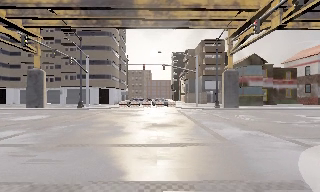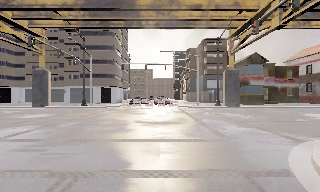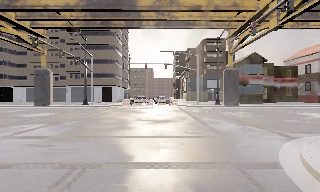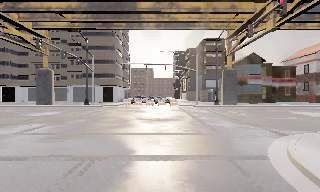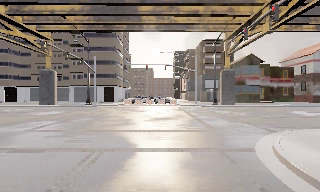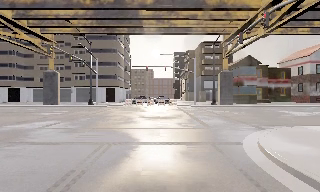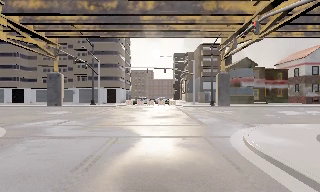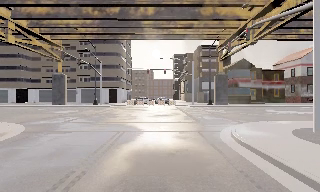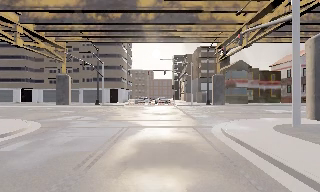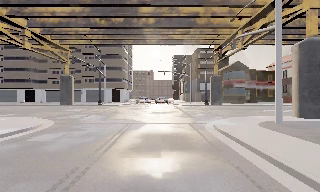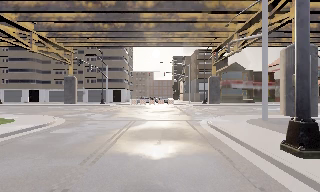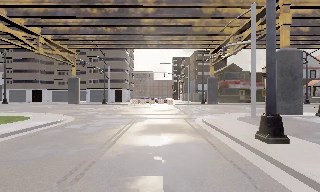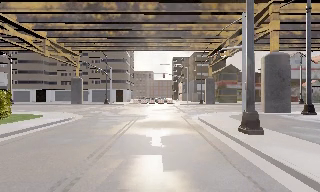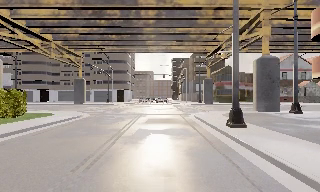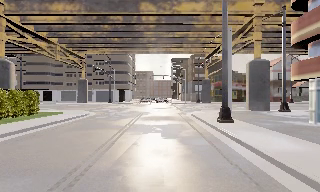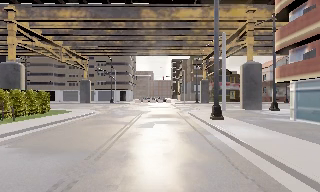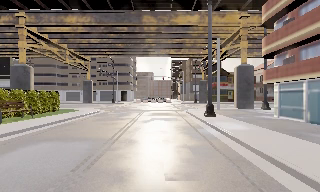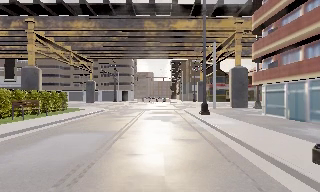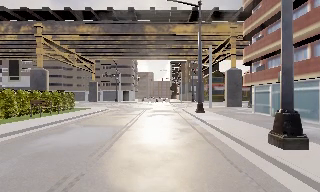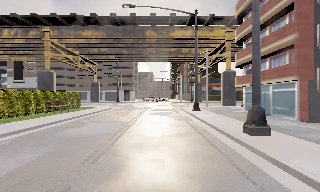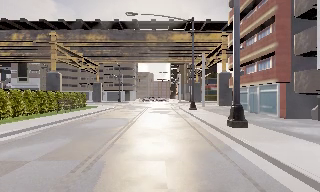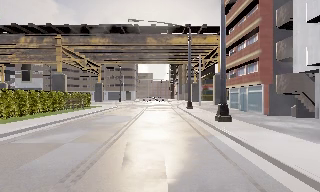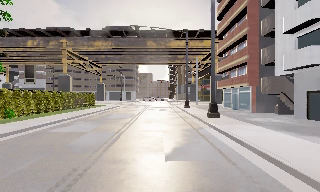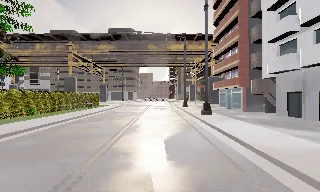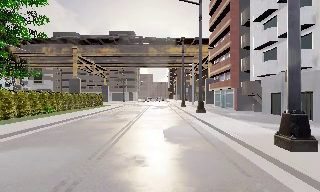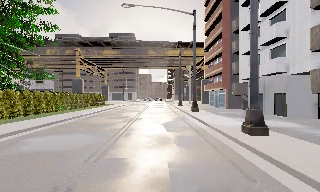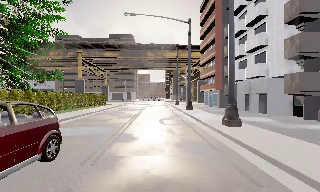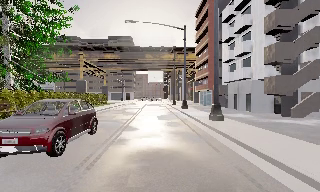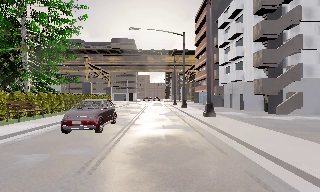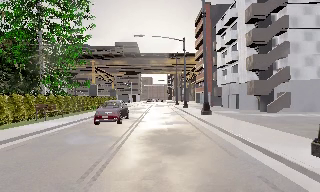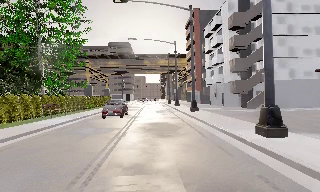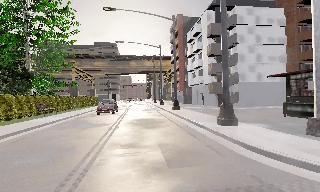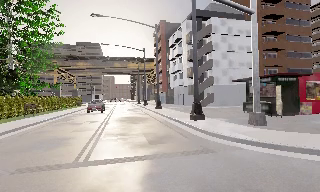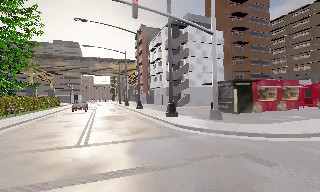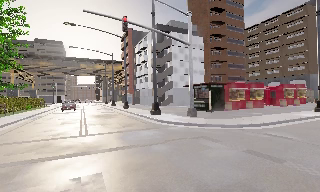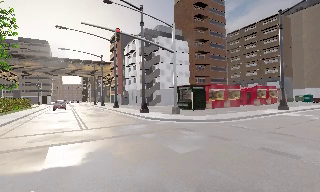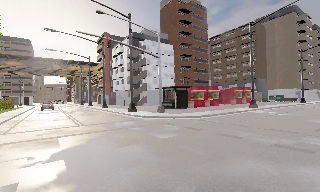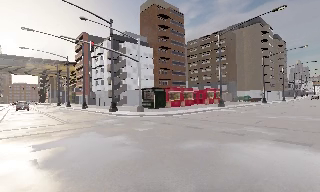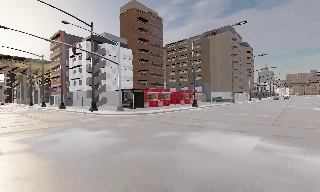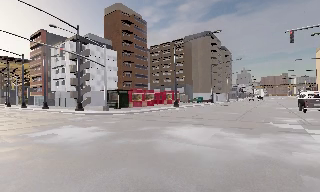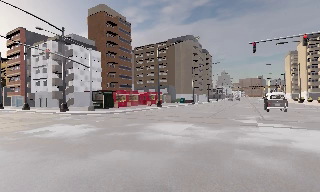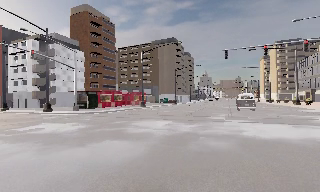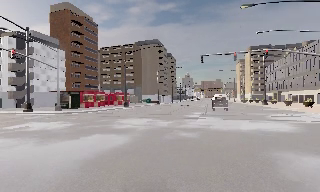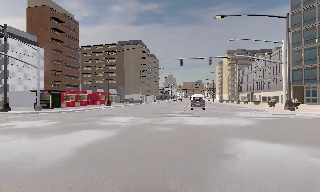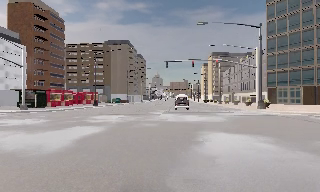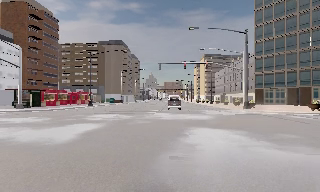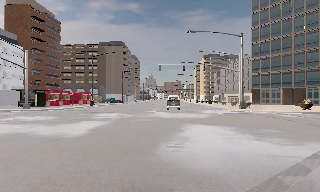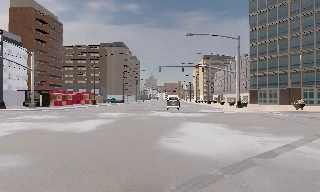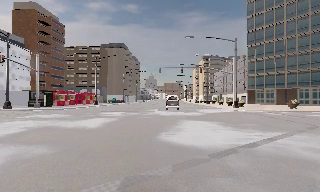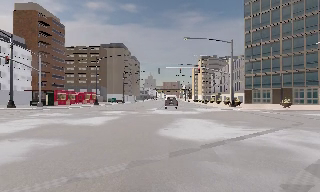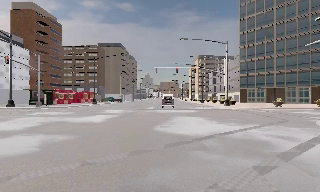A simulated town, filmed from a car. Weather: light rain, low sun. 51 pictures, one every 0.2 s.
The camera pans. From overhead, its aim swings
clockwise.
The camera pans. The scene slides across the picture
to the left.
0.0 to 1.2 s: The camera travels backward, about 3.5 m, so what stands in front gets smaller. It gains speed.
1.2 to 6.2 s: The camera travels backward, about 35 m, so what stands in front gets smaller.
6.2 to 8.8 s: The camera pans to its right, which is clockwise from overhead, by about 75 degrees. It travels backward, about 20 m.
8.8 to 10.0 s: The camera travels backward, about 6 m, so what stands in front gets smaller.
The film runs backward here.
